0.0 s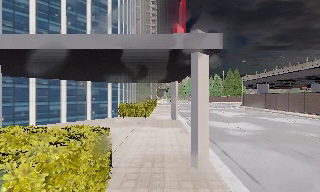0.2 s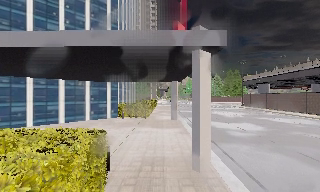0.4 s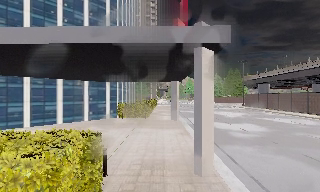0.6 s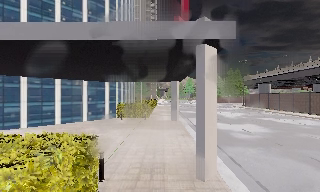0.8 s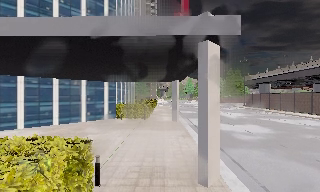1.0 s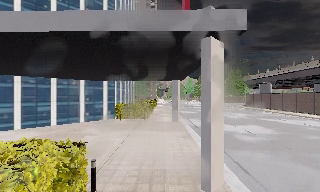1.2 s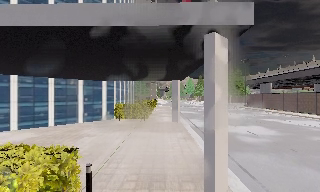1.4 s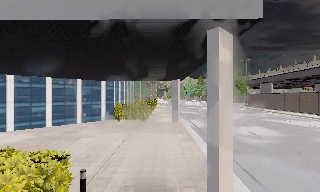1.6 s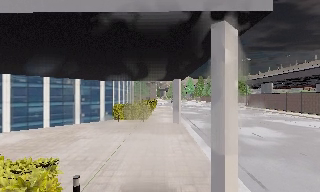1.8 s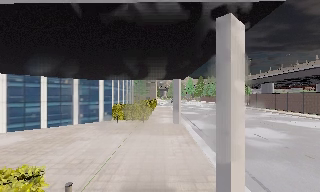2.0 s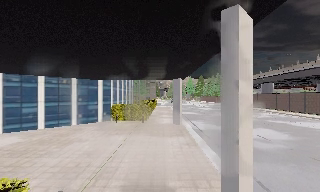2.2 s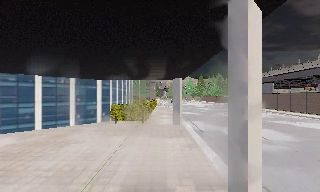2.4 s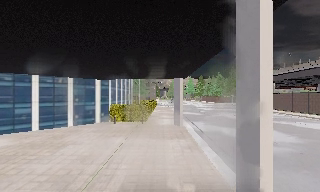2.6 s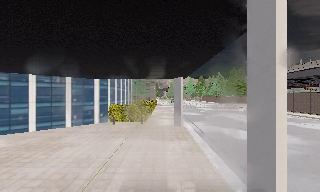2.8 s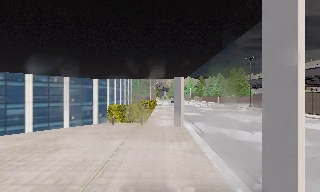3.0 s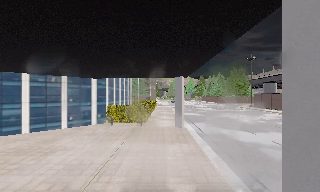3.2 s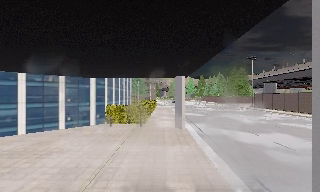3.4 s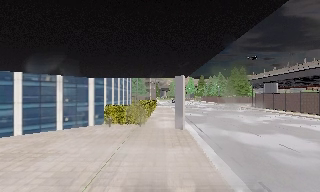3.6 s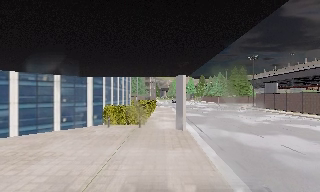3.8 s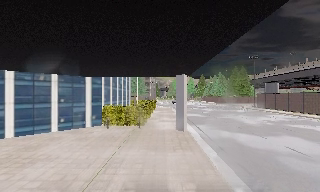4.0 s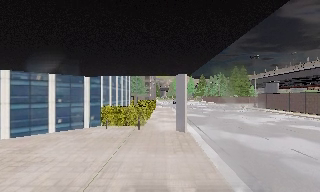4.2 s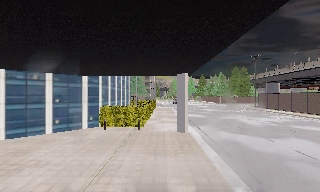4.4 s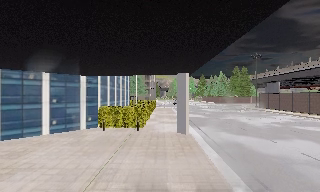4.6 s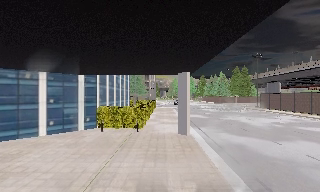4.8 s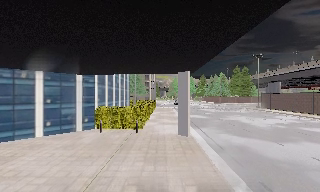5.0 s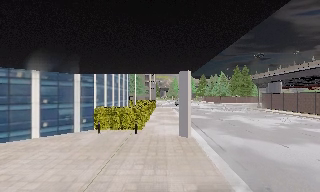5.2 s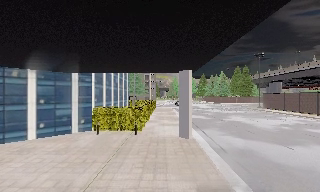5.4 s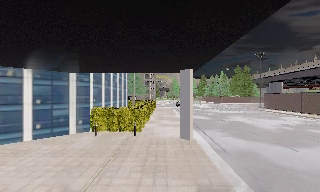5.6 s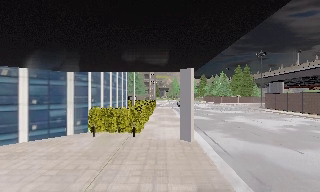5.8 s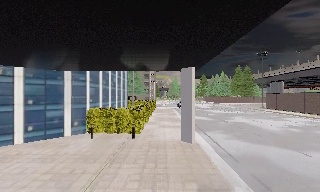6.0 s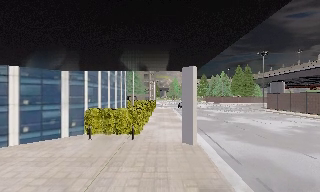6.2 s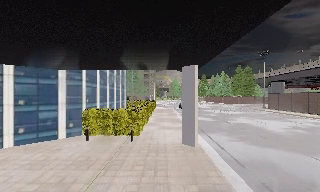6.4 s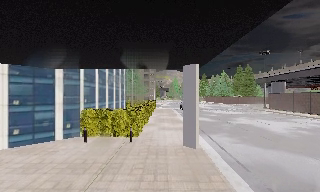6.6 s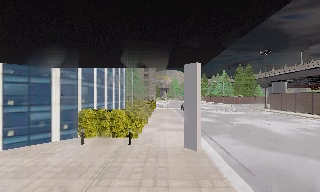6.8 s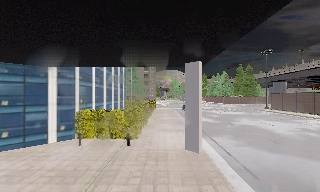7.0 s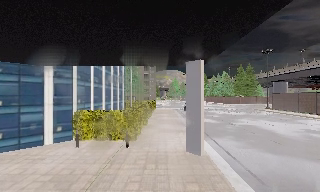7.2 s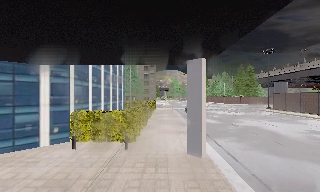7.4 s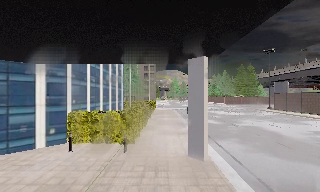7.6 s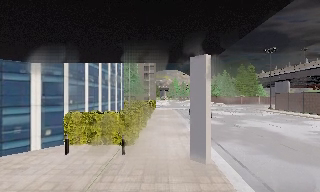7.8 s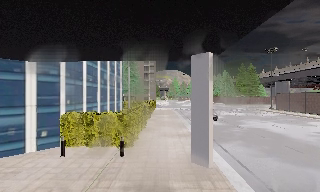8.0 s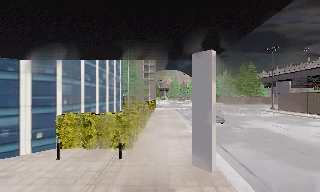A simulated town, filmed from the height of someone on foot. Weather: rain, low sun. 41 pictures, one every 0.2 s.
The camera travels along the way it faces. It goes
forward.
0.0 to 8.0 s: The camera travels forward, about 12 m, so what stands in front looms larger.
The film runs forward here.
